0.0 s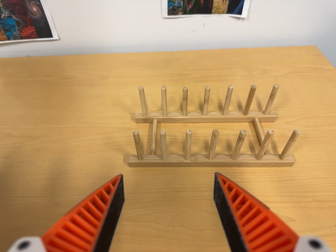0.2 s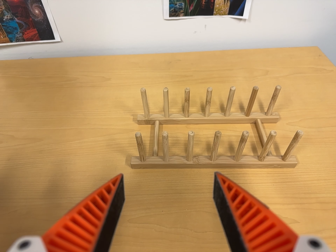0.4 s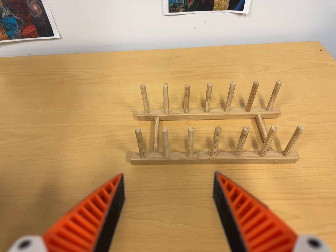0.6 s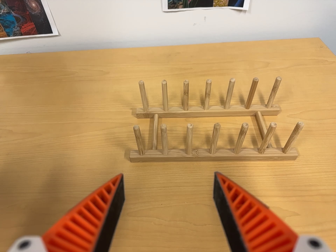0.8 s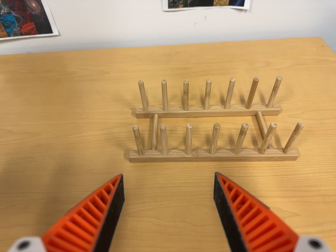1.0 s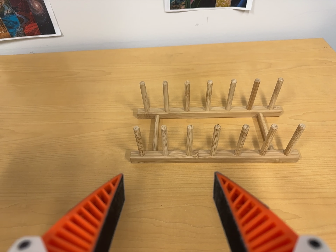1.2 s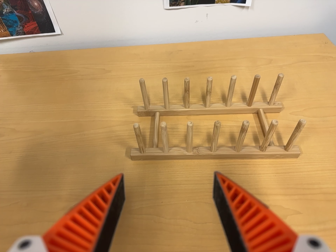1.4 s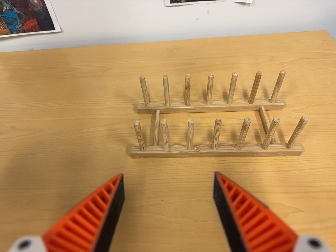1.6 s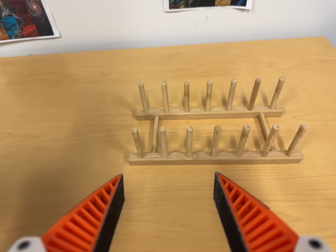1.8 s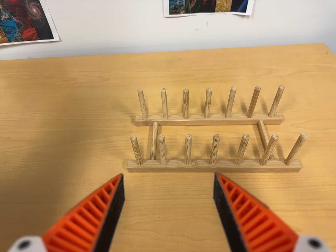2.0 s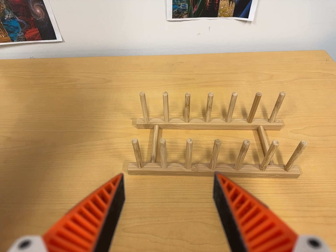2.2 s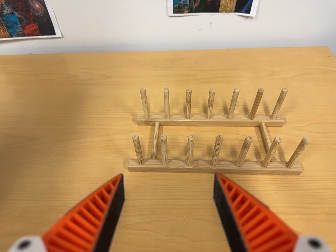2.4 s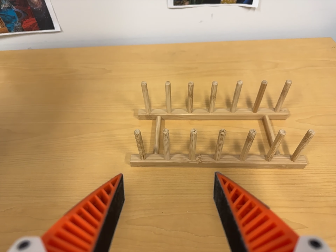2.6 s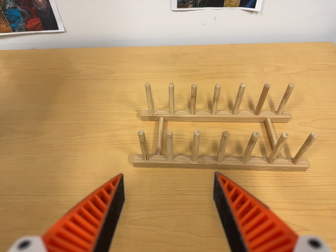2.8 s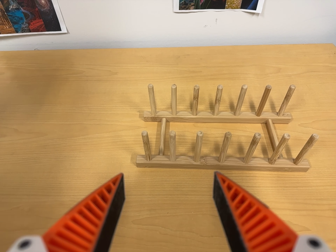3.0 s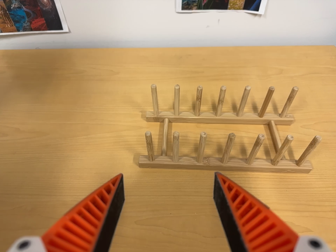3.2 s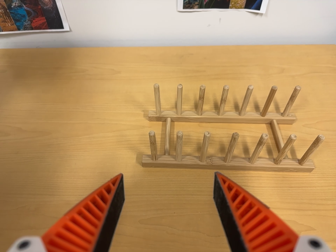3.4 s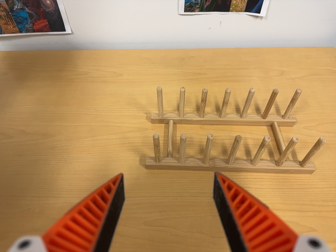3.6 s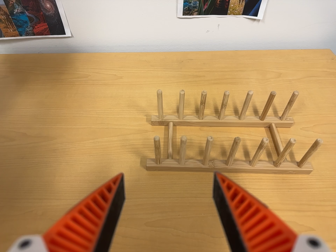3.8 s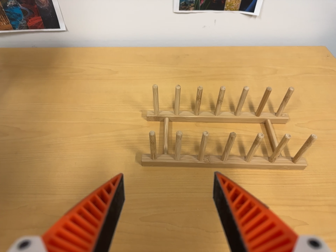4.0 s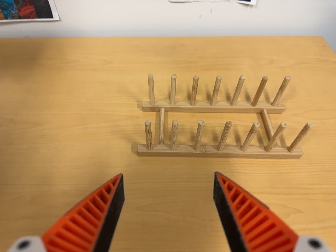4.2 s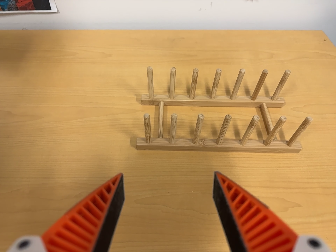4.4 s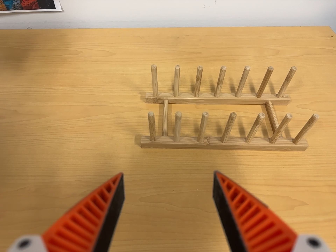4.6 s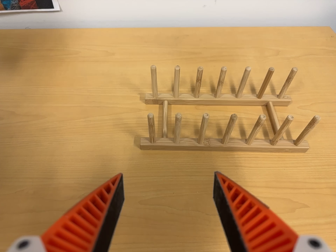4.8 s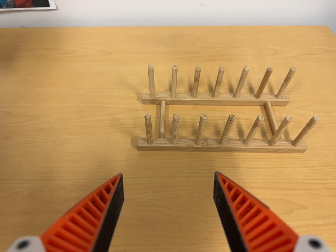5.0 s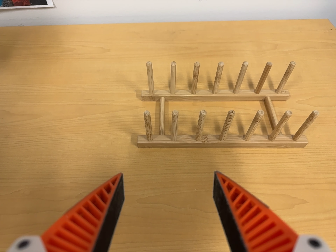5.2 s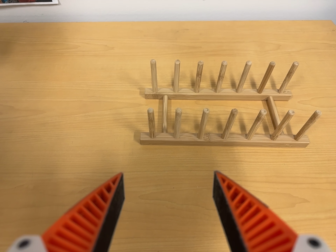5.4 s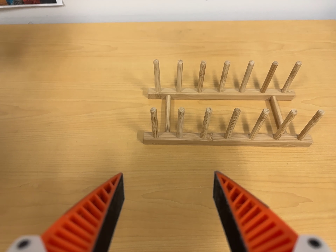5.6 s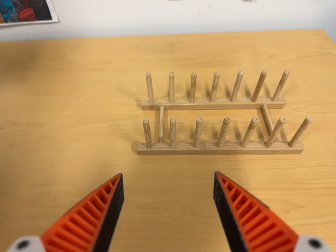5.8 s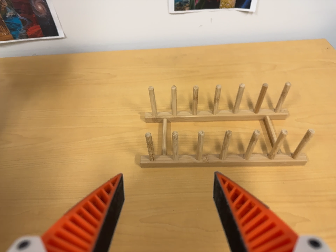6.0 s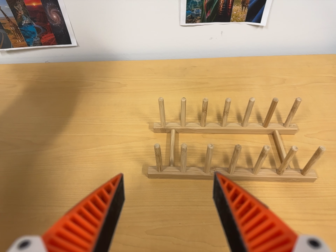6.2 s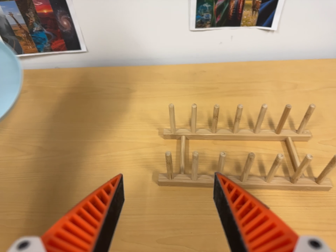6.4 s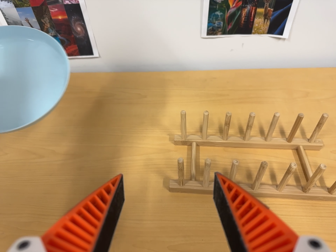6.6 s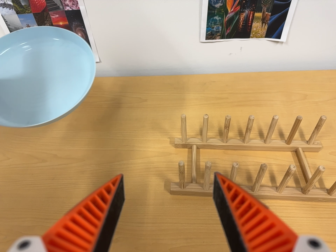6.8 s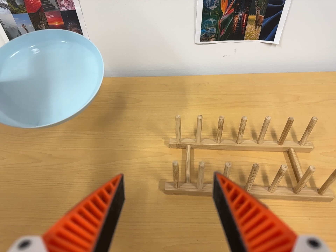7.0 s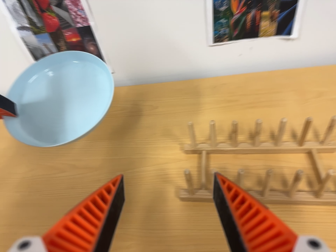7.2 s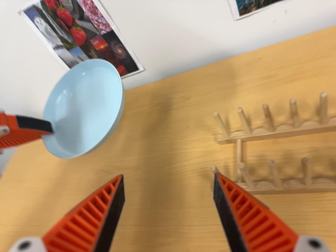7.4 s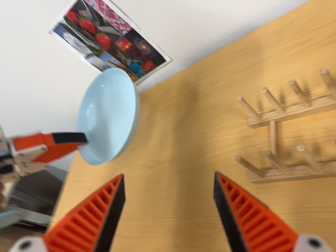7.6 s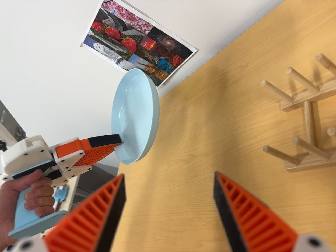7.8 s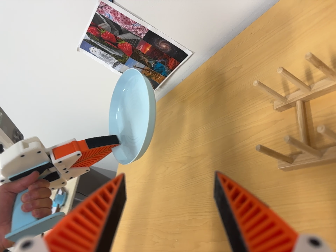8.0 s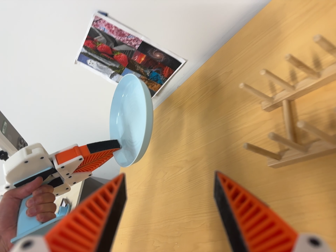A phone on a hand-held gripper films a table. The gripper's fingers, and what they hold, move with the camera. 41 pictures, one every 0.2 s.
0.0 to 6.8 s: The camera shifts only a little, or ends up much as it began.
6.8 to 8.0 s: The camera pans to its left by about 45 degrees. It travels to its right, about 22 cm. It rolls about its line of sight by about 30 degrees, and the scene rotates counterclockwise.
The film runs forward here.
